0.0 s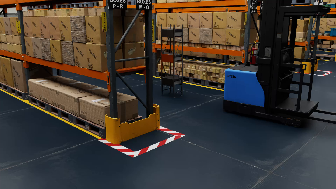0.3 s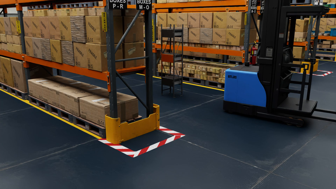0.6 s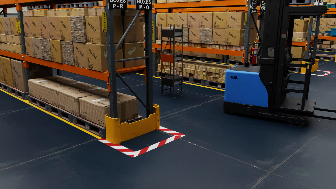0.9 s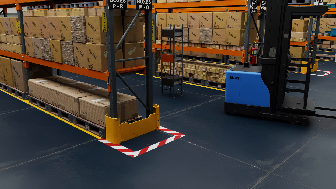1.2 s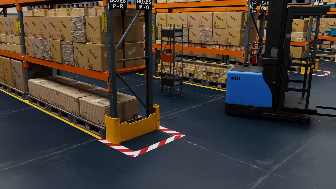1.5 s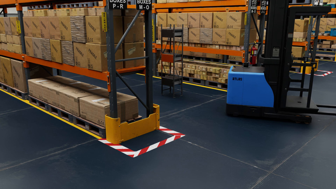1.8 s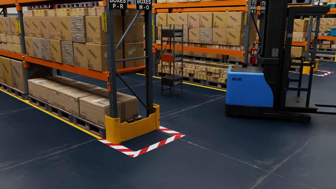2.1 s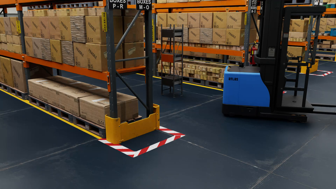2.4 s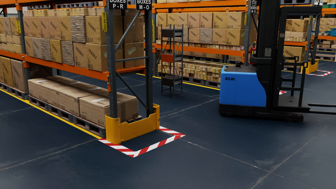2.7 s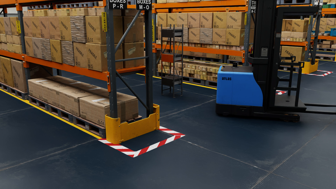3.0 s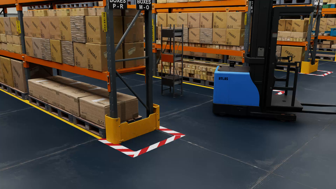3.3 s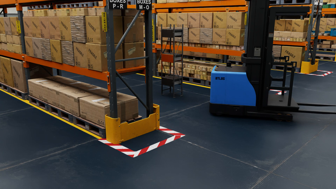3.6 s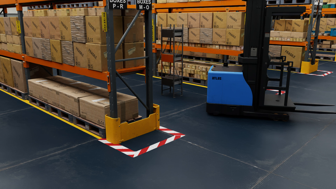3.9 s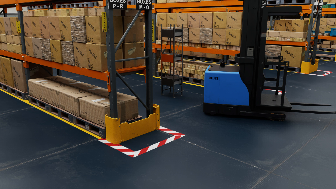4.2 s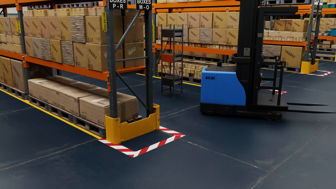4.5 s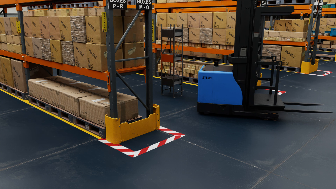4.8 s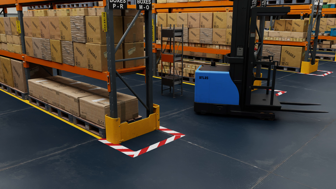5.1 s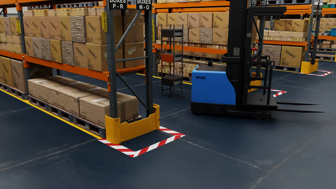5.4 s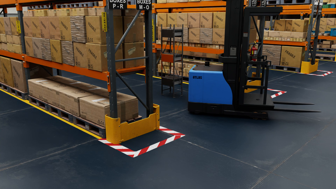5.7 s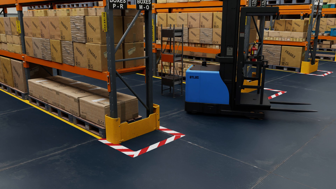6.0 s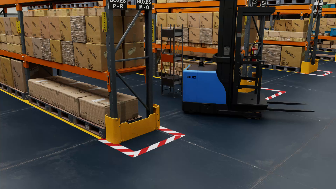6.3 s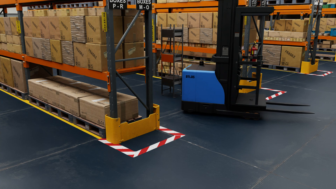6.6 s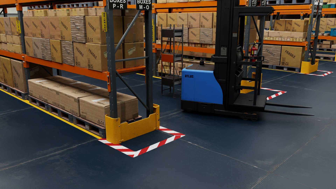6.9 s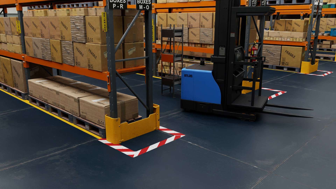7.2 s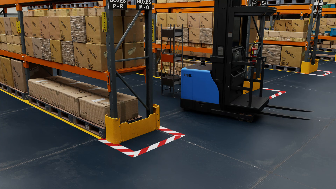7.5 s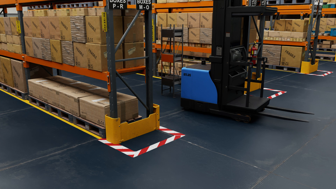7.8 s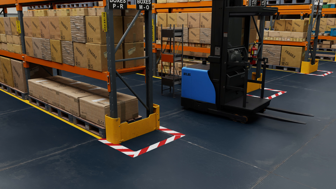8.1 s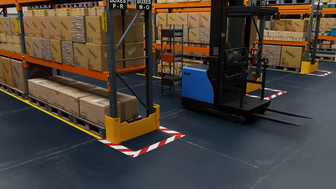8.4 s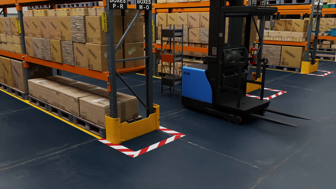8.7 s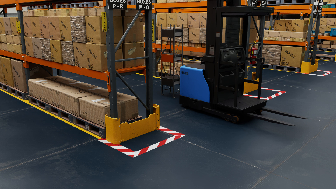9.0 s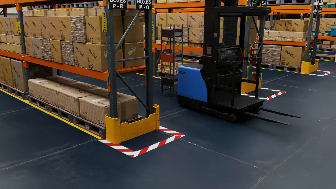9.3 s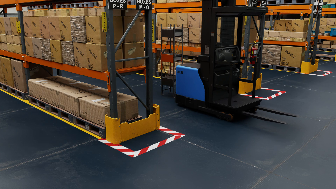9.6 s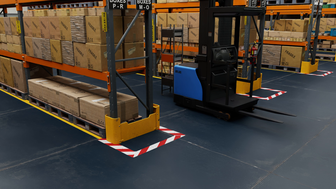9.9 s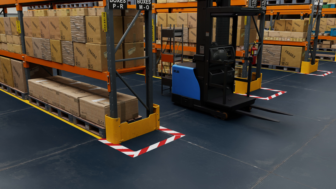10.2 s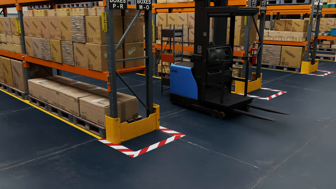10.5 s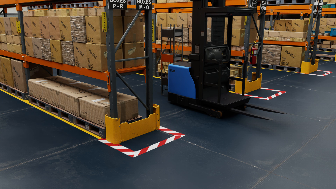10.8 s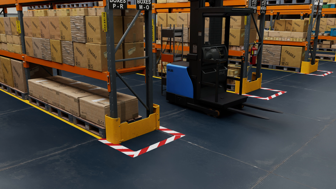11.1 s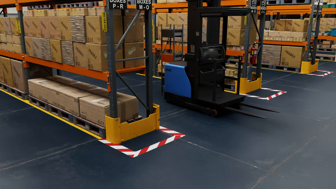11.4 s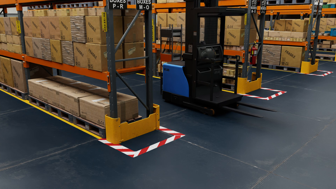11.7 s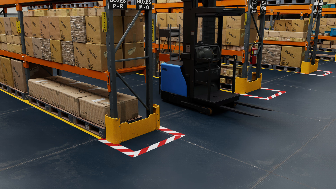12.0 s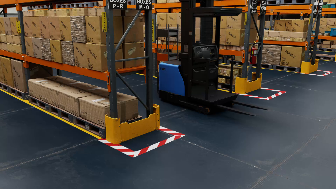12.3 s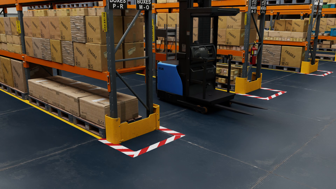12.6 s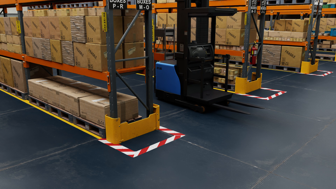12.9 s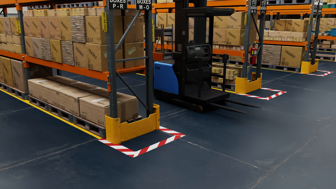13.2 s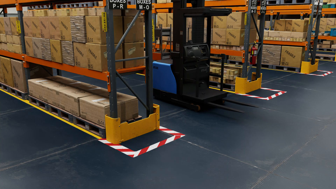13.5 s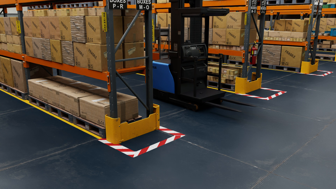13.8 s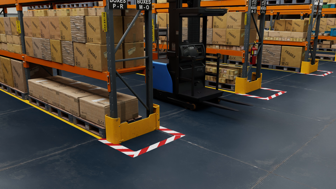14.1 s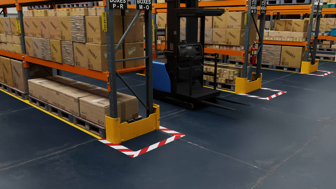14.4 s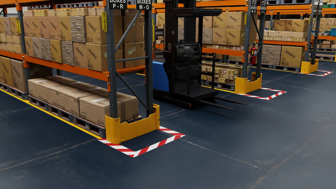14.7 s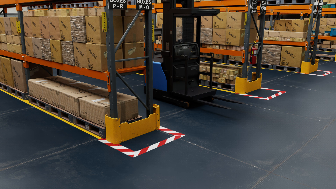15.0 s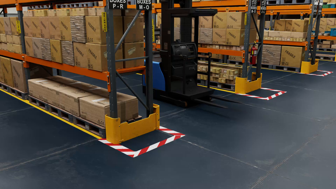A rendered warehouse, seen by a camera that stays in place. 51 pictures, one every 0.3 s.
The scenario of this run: A forklift runs into an object in its way.
